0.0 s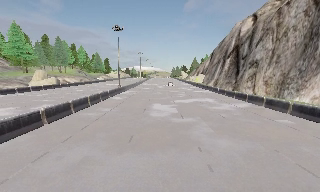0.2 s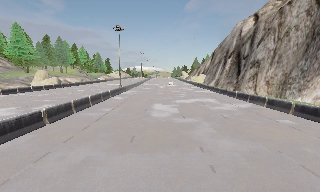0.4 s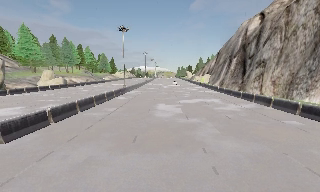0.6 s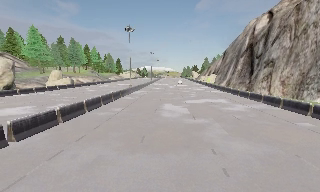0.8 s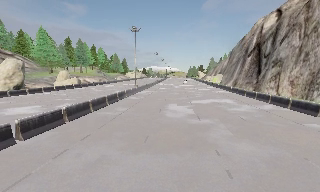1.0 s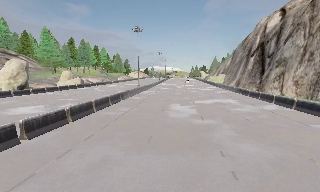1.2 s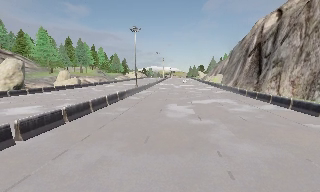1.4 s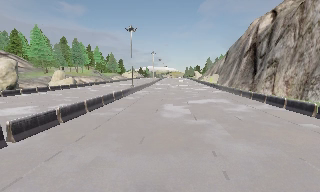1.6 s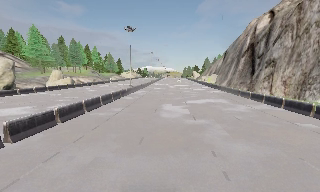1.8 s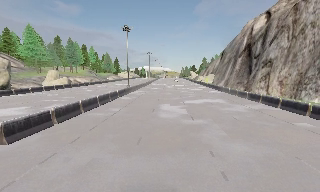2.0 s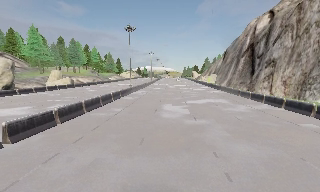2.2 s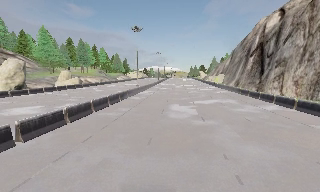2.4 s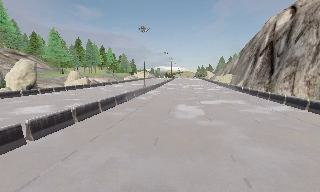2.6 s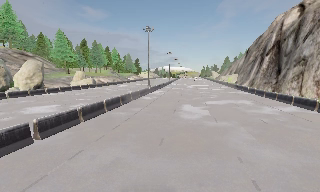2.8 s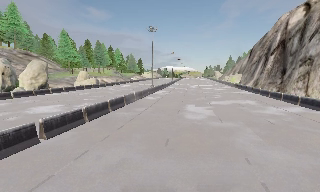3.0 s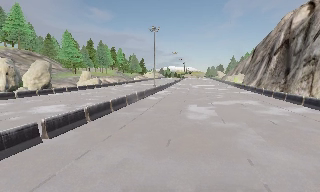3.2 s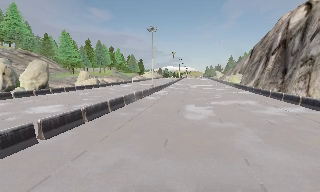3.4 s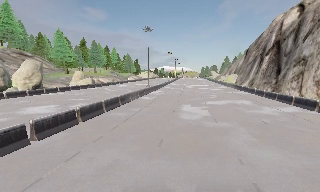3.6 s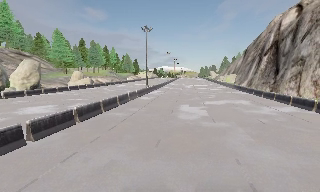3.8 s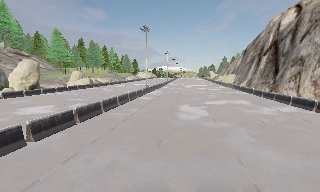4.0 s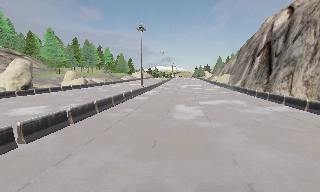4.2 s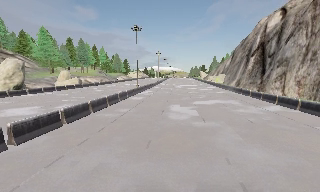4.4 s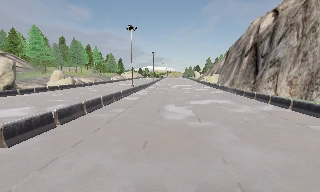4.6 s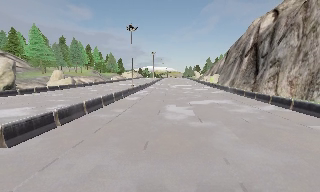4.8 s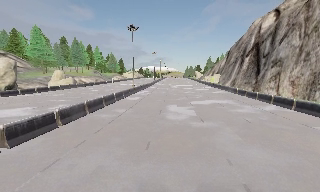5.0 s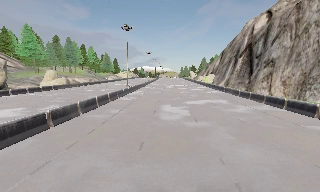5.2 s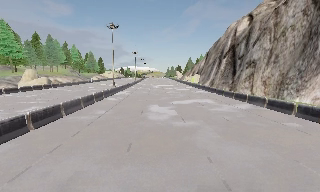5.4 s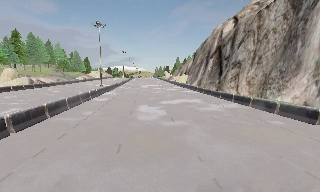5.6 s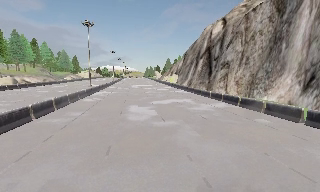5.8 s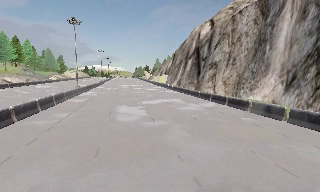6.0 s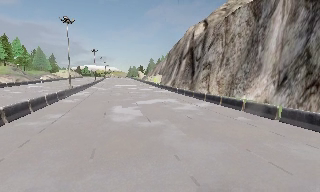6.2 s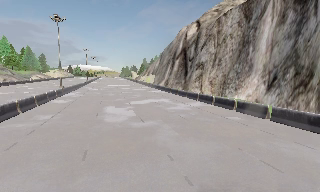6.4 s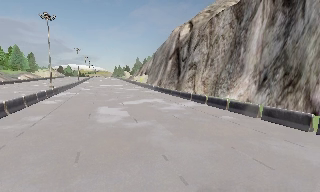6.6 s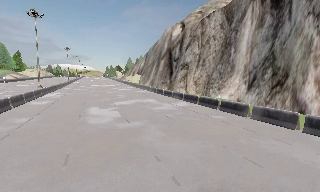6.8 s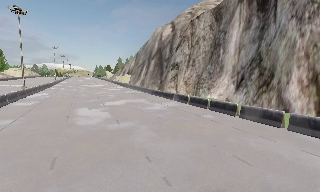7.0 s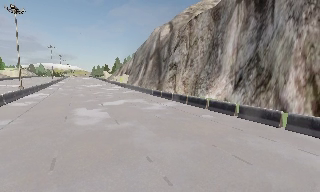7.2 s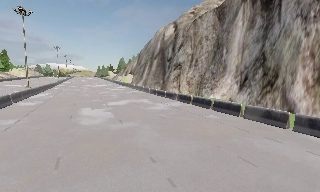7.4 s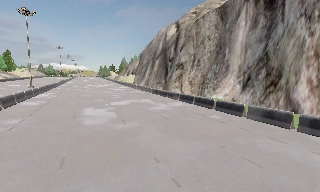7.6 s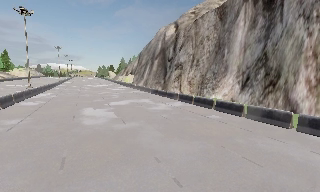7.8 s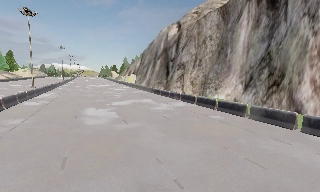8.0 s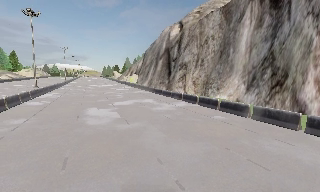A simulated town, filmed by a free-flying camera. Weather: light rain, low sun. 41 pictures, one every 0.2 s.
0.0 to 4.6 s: The camera travels forward, about 1 m, so what stands in front looms larger.
4.6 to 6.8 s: The camera swings to its right by about 30 degrees, and the scene slides to the left.
6.8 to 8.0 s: The camera shifts only a little, or ends up much as it began.
The film runs forward here.
